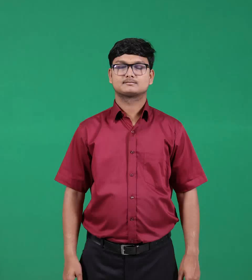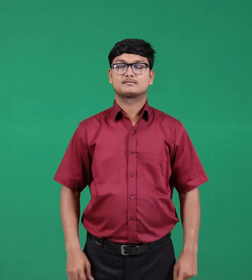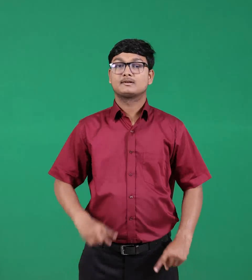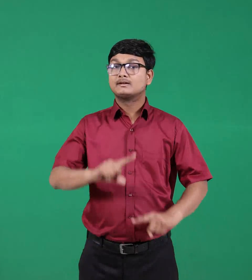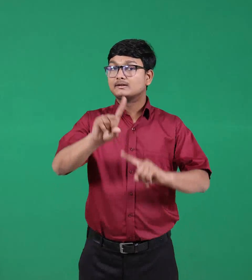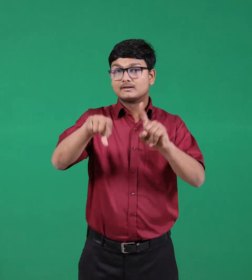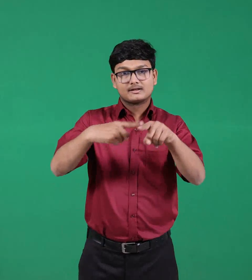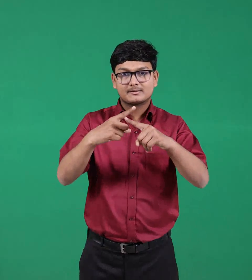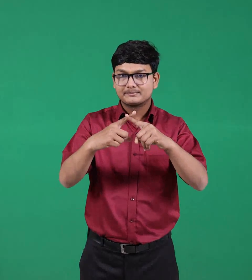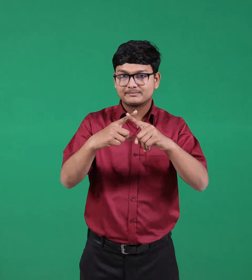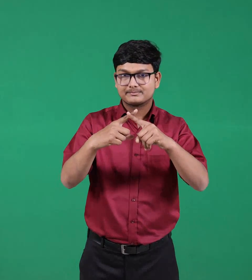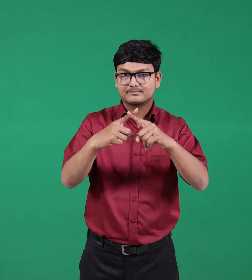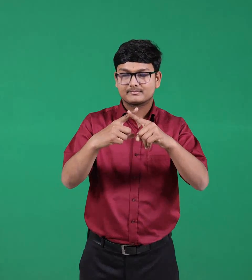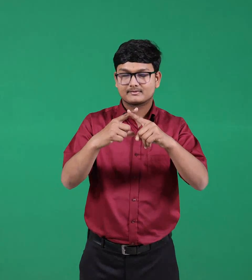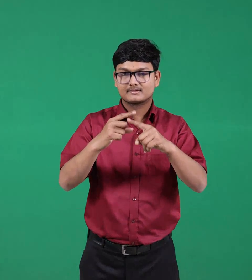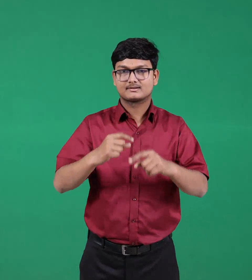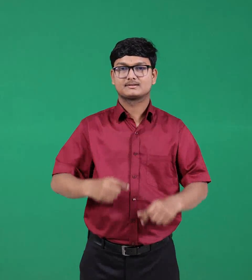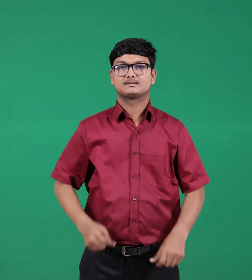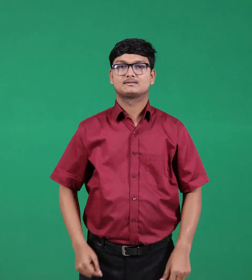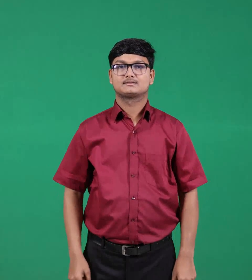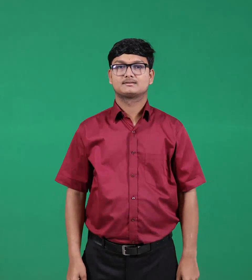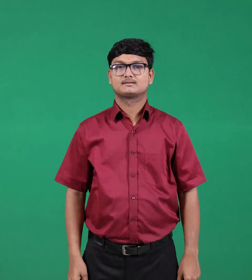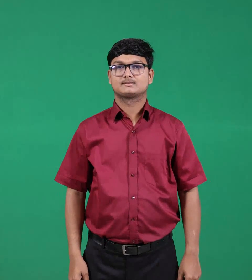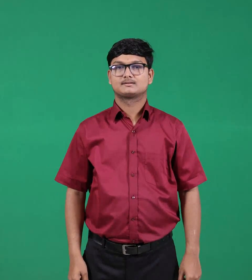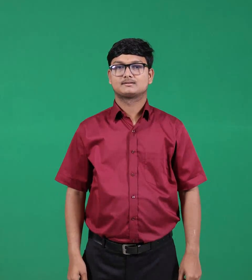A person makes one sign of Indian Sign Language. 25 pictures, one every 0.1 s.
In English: about
